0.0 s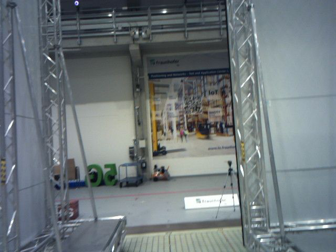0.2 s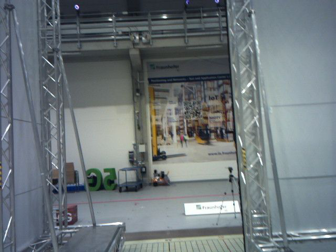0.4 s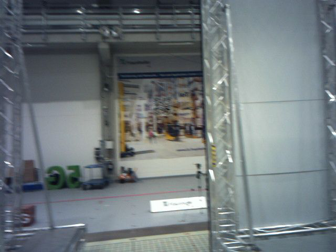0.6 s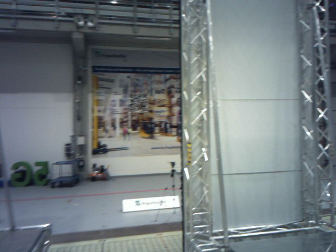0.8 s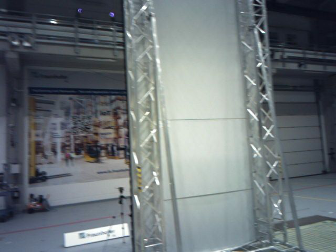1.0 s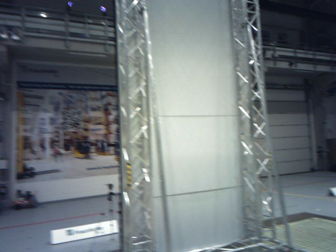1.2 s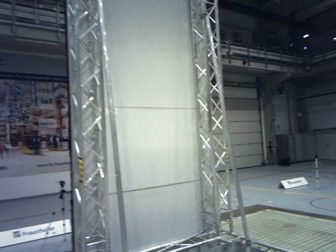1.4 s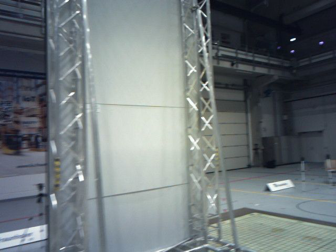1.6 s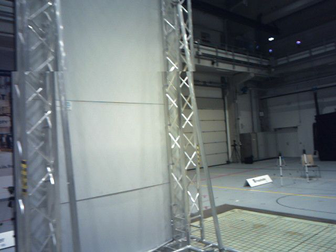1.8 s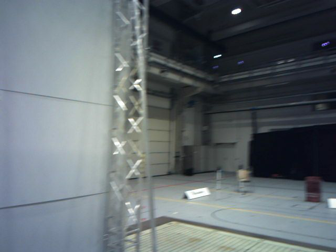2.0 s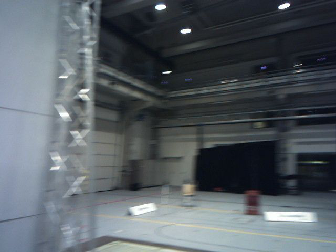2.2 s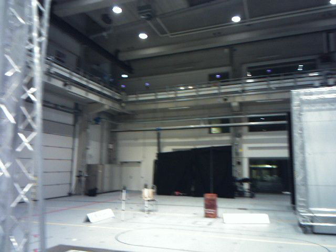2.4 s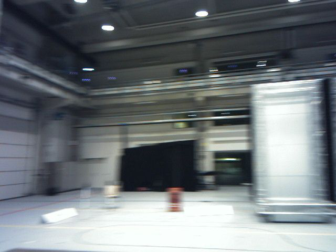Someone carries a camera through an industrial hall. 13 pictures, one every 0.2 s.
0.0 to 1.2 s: The scene slides to the left, as the camera pans about 30 degrees to its right. It travels forward, about 0.9 m.
1.2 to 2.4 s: The scene slides to the left, as the camera pans about 40 degrees to its right. It travels forward, about 0.9 m. It loses speed.
The film runs forward here.
